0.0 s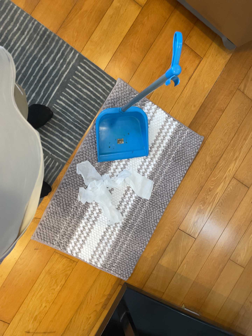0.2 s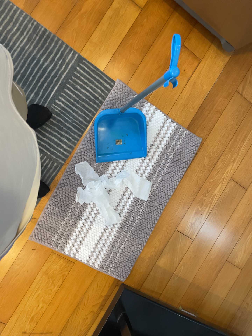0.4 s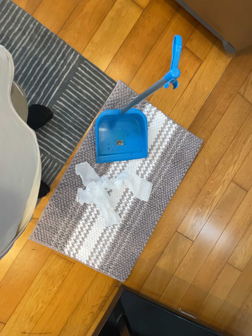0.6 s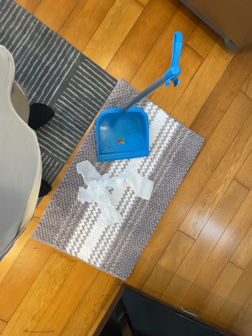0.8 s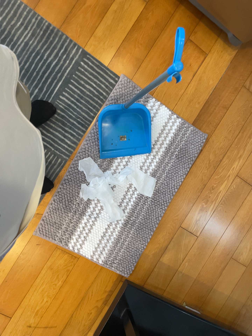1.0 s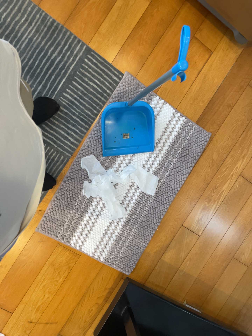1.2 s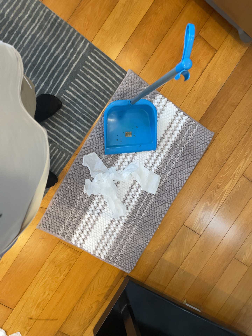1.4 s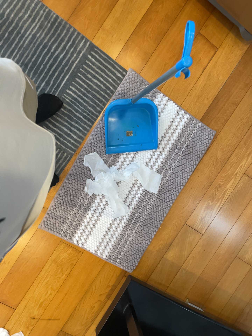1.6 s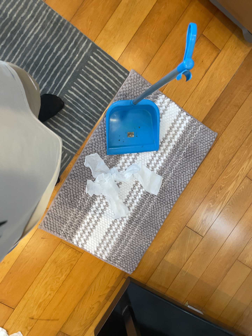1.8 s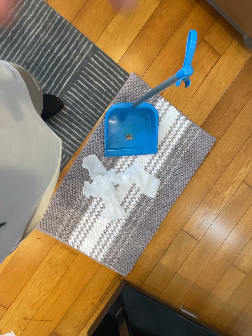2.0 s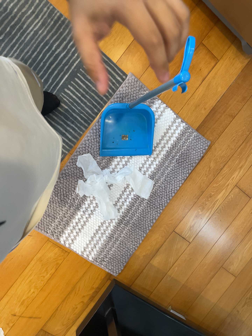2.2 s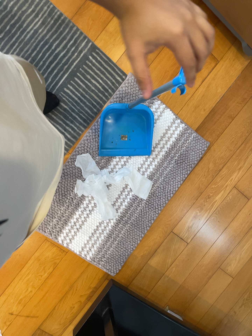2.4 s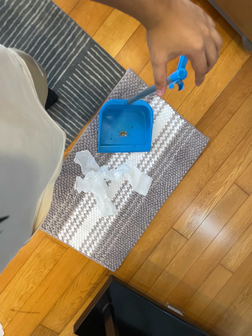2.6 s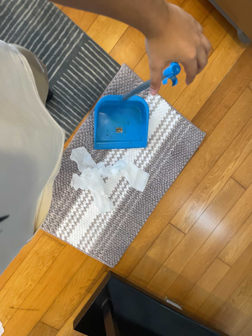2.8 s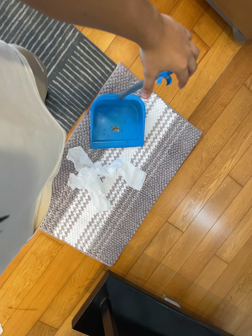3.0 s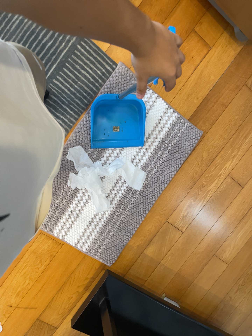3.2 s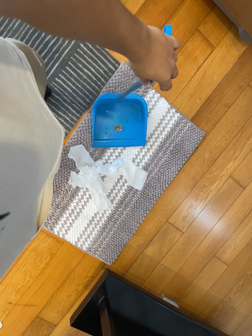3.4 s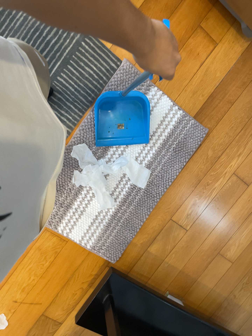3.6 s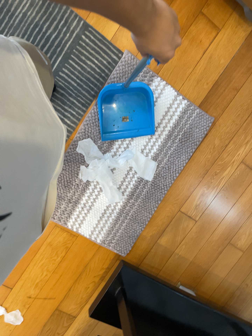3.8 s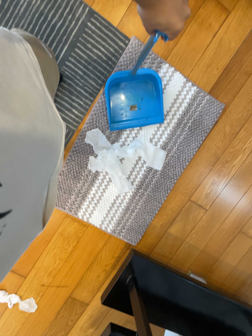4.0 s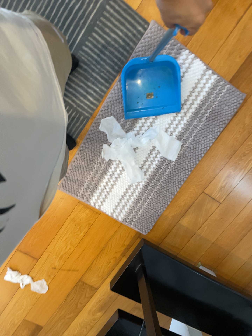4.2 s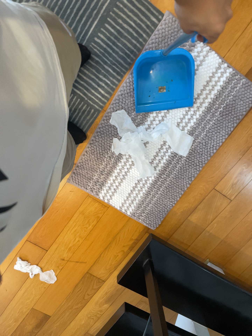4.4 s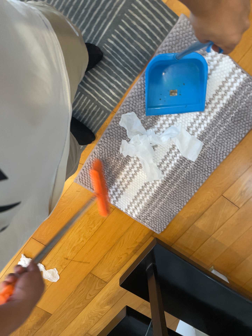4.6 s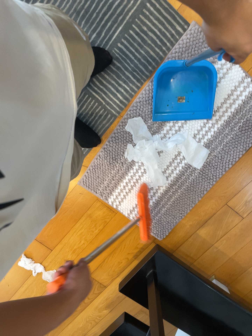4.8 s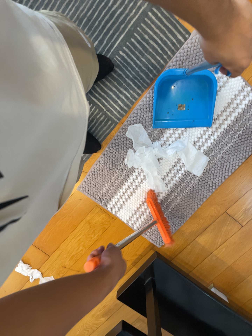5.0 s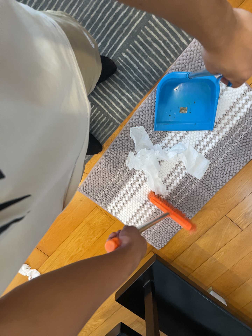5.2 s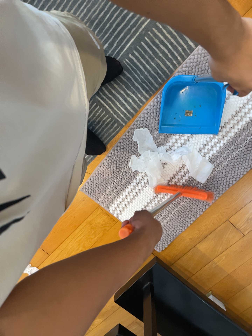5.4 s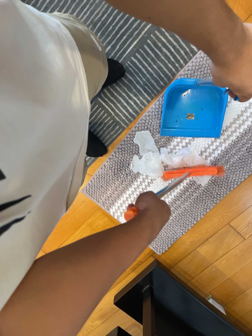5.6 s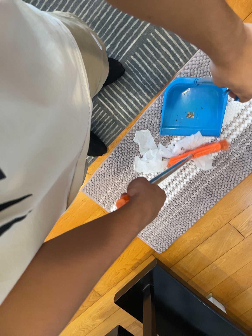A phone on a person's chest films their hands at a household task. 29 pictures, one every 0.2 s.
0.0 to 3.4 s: The camera travels toward the top of its view and to its right, about 8 cm.
3.4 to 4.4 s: The camera pans to its left by about 10 degrees.
4.4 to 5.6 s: The camera shifts only a little, or ends up much as it began.
The film runs forward here.
